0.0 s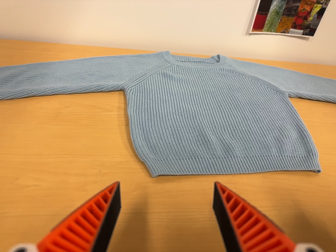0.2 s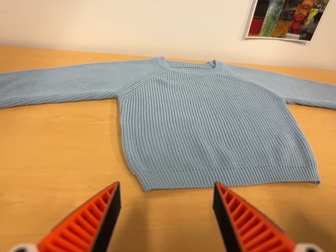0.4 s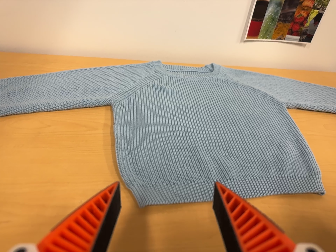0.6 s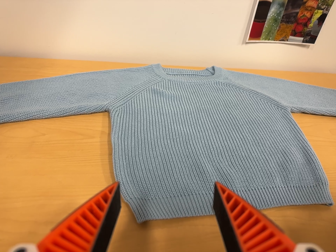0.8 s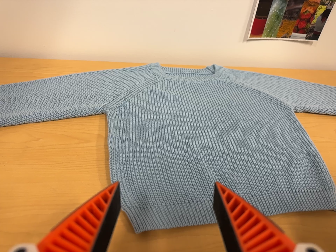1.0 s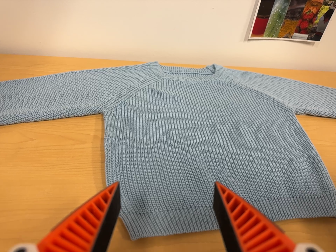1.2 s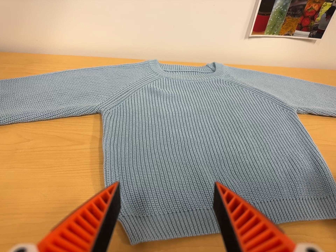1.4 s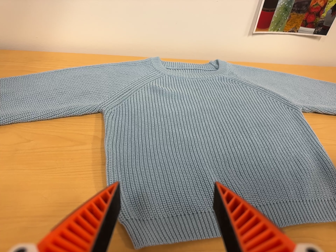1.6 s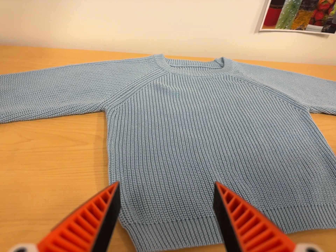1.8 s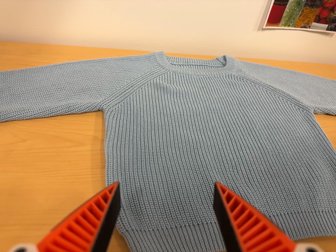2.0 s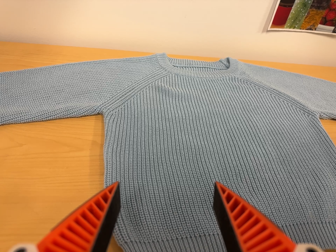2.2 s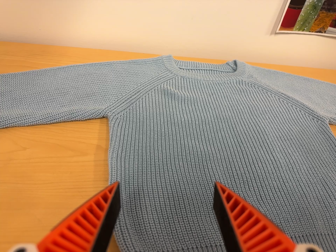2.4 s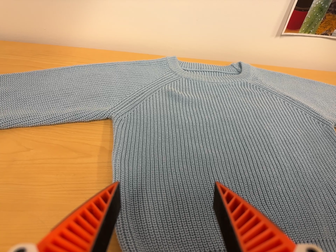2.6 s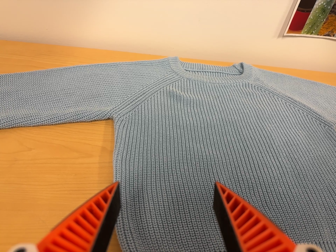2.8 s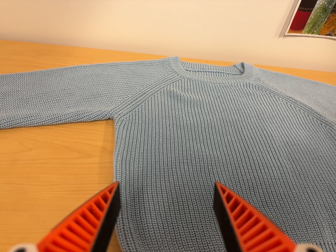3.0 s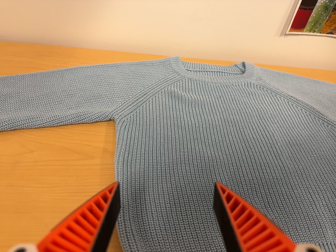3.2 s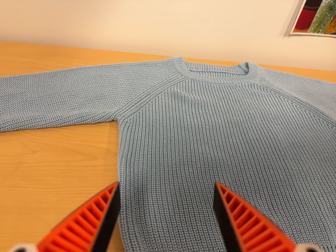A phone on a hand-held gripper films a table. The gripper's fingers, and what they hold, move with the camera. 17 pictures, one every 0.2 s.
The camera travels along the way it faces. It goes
forward.
0.0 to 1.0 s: The camera travels forward and toward the top of its view, about 10 cm, so what stands in front looms larger.
1.0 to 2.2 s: The camera travels forward, about 7 cm, so what stands in front looms larger.
2.2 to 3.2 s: The camera shifts only a little, or ends up much as it began.
The film runs forward here.
